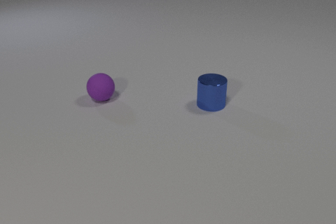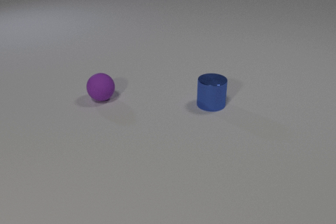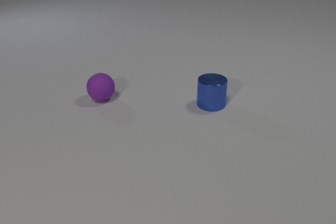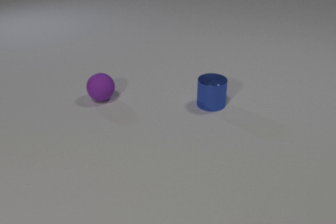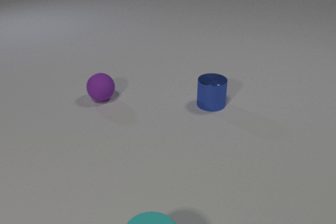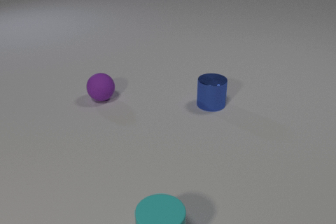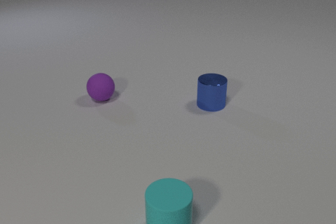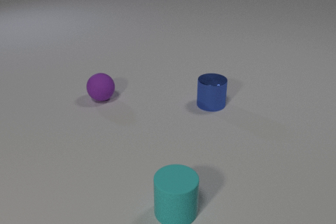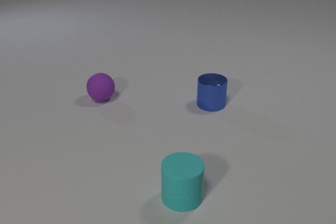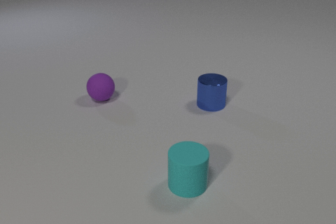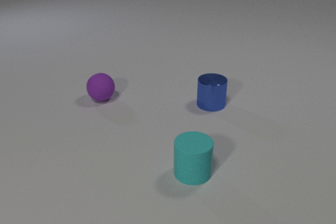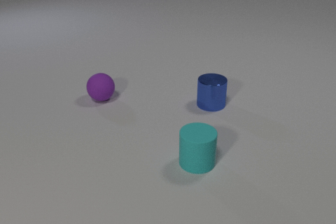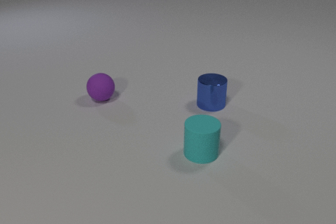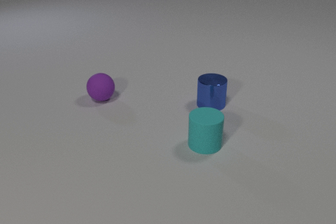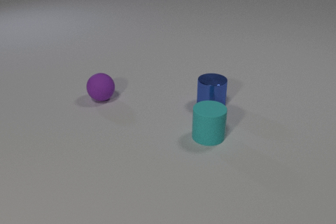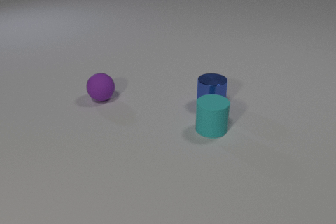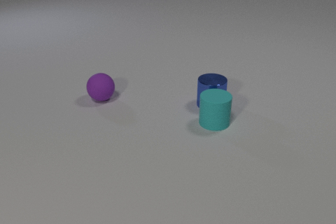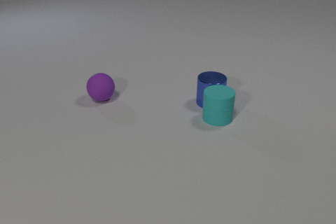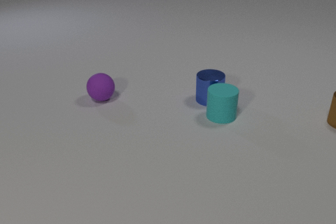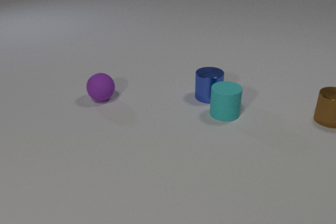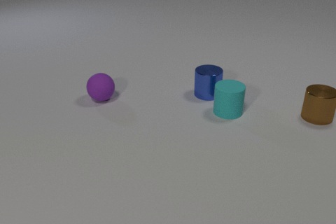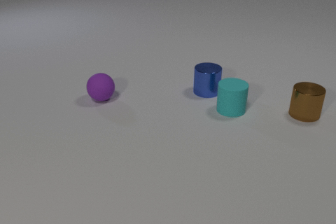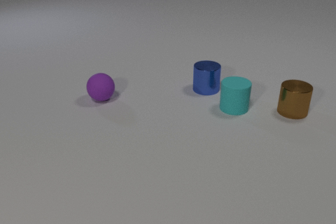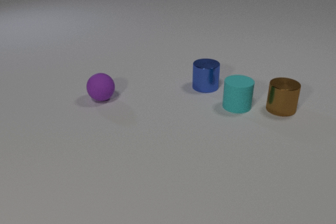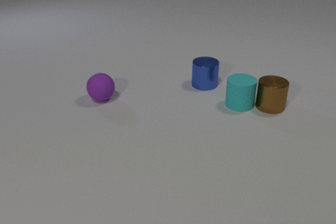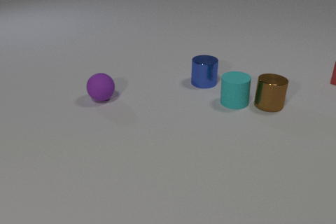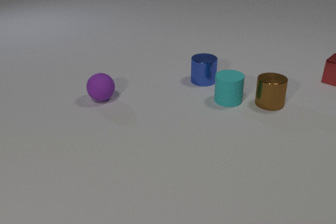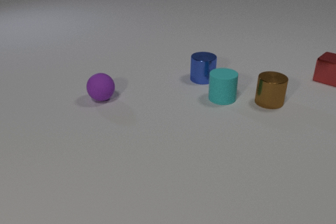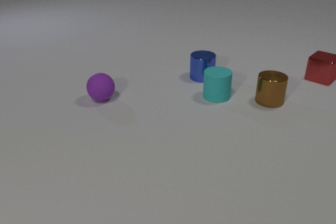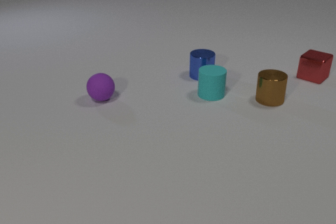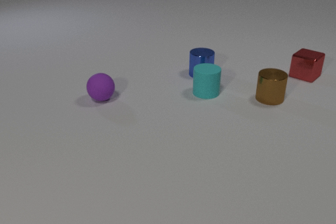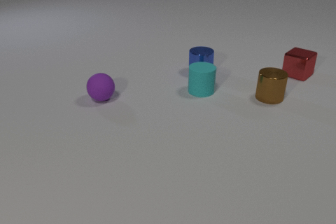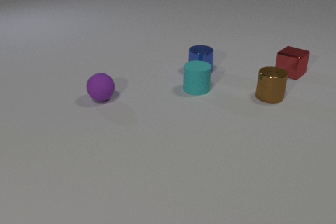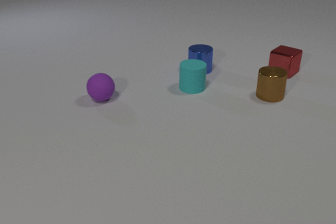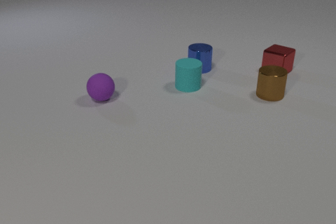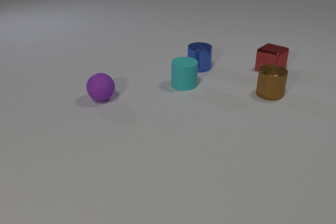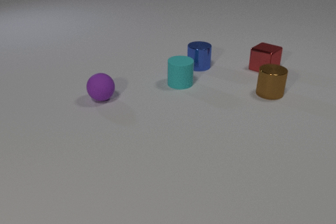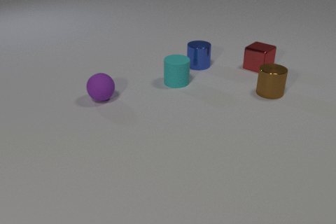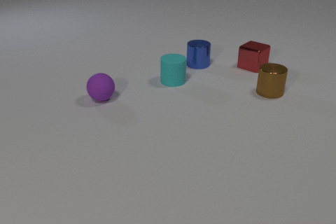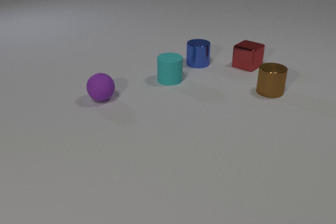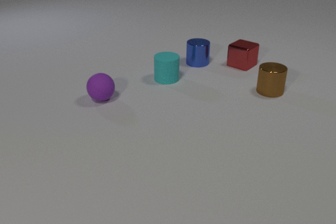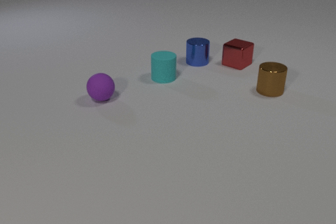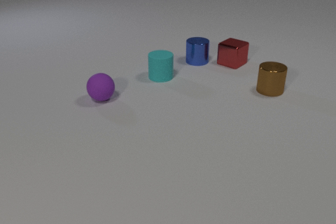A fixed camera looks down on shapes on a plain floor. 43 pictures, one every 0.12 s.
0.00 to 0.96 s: The cyan rubber cylinder comes in at the bottom edge, slides away from the camera.
0.96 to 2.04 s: The cyan rubber cylinder slides away from the camera. The cyan rubber cylinder and the blue metal cylinder collide.
2.04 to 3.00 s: The cyan rubber cylinder slides away from the camera and to the right. The blue metal cylinder slides away from the camera. The red metal cube comes in at the right edge. The brown metal cylinder comes in at the right edge, slides to the left. The cyan rubber cylinder and the brown metal cylinder collide.
3.00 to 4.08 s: The cyan rubber cylinder slides to the left and away from the camera. The blue metal cylinder slides away from the camera. The red metal cube slides to the left. The brown metal cylinder slides away from the camera.
4.08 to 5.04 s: The cyan rubber cylinder slides to the left and away from the camera. The blue metal cylinder slides away from the camera. The red metal cube slides to the left. The brown metal cylinder slides away from the camera.
What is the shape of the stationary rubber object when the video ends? sphere.
How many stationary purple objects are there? 1.
How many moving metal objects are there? 3.
